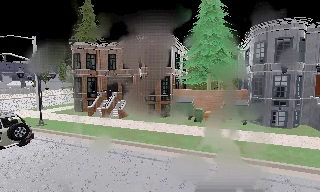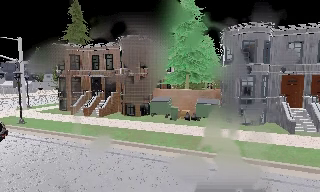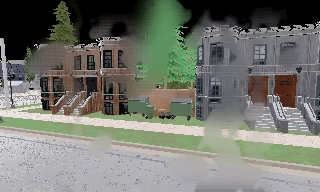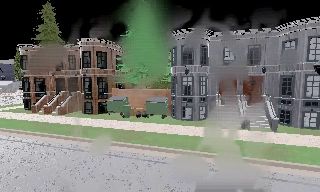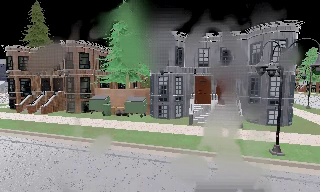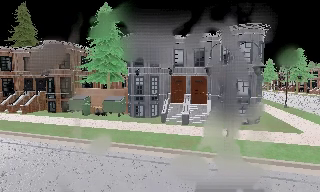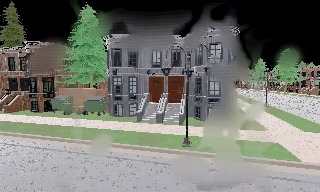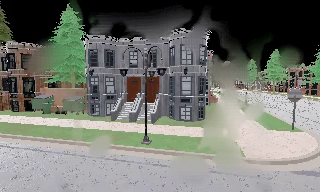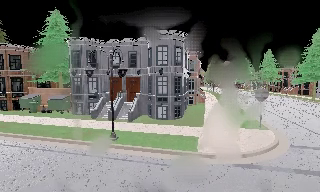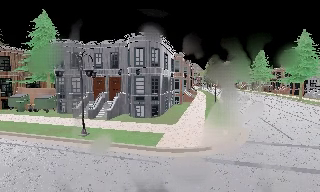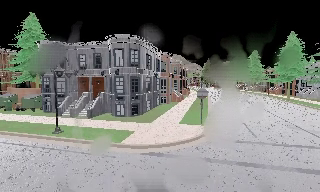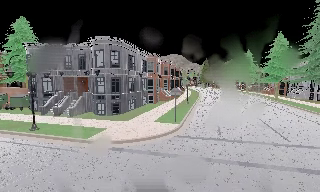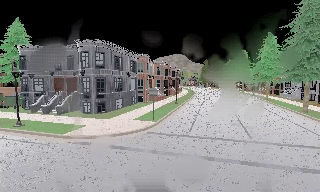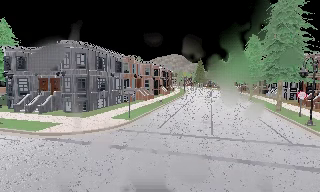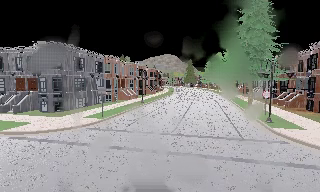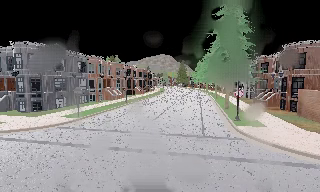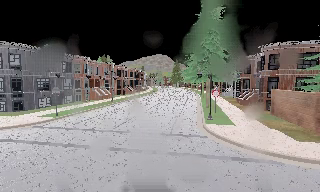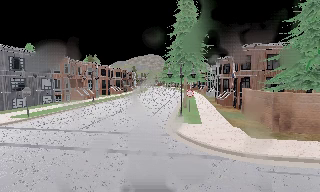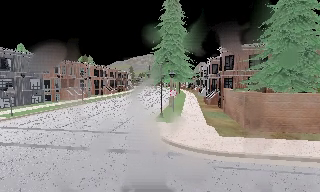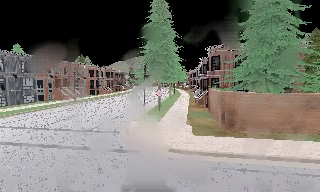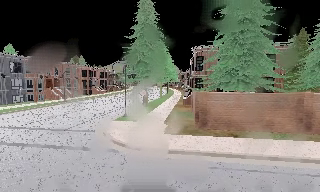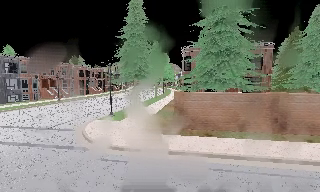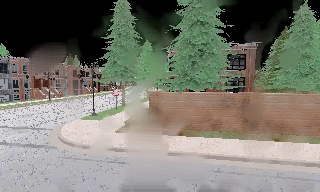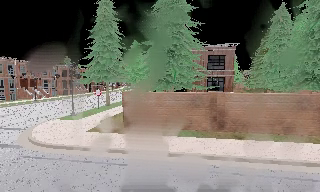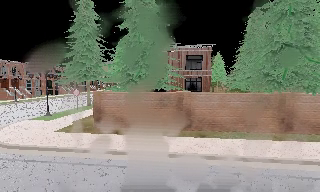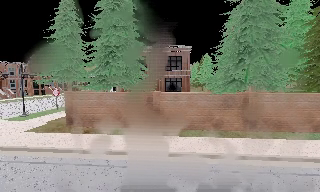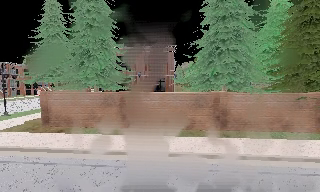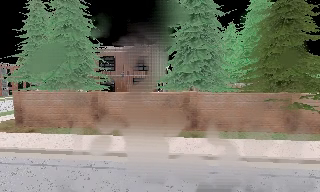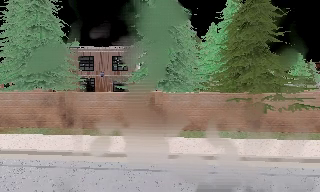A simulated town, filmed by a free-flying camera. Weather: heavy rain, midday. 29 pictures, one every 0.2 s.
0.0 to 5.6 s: The camera swings to its right by about 15 degrees, and the scene slides to the left. It travels to its right, about 50 m, so close, fixed things drift to the left.
The film runs backward here.
